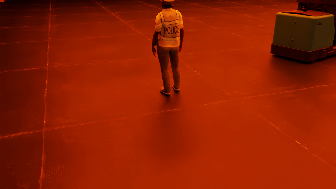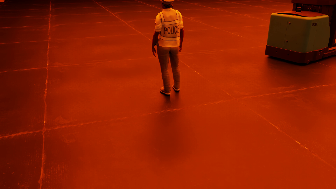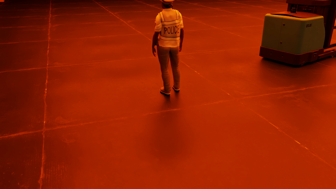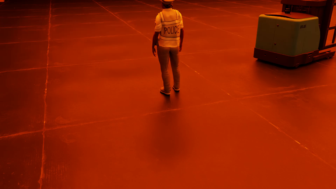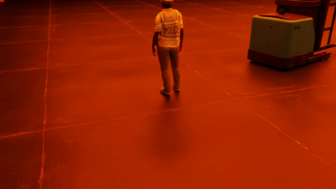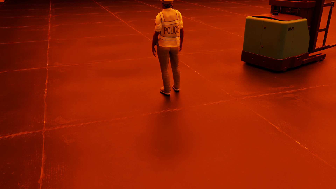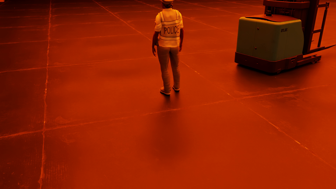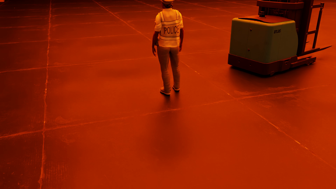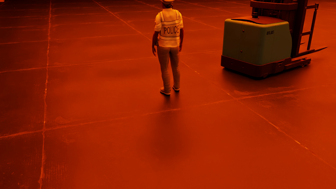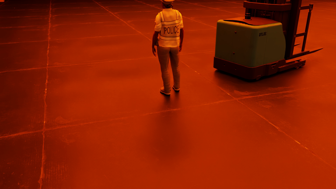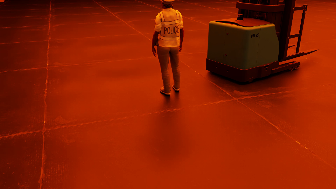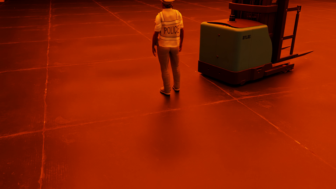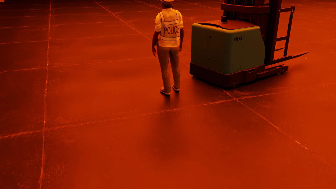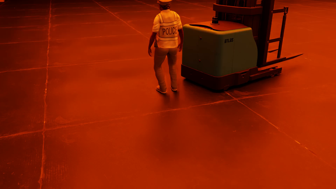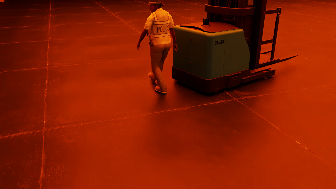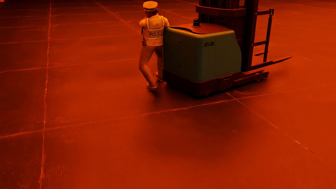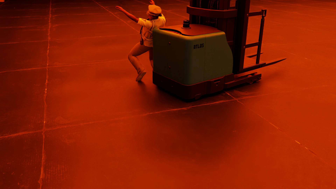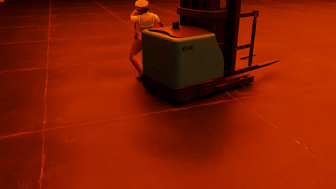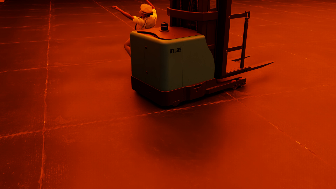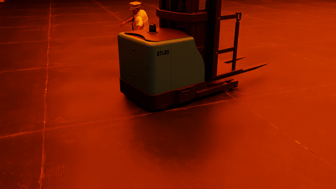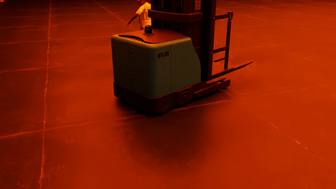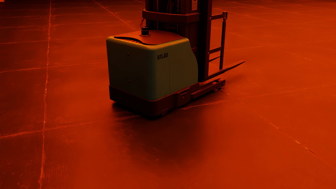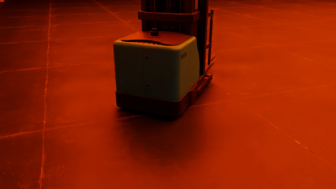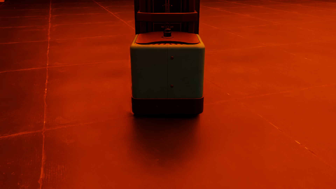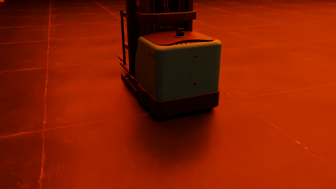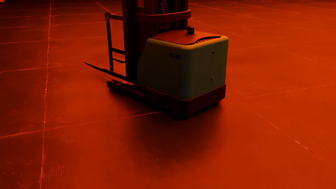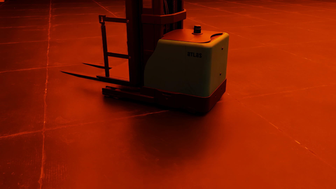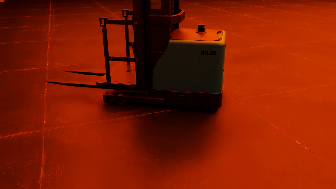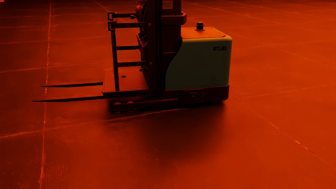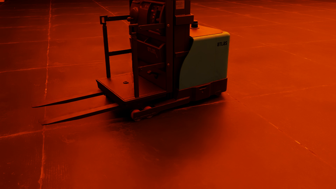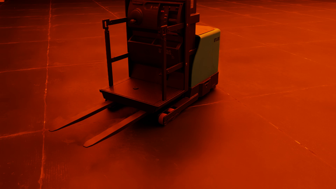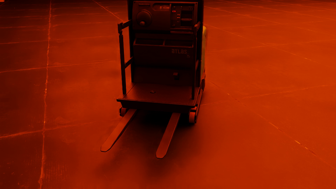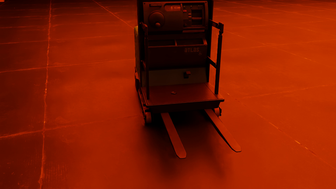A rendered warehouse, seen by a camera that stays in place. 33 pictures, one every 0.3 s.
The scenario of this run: Near miss between a forklift and a person.
